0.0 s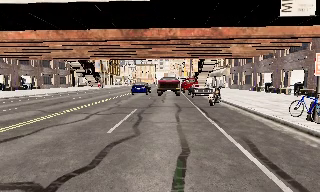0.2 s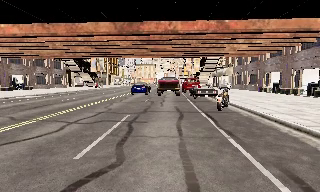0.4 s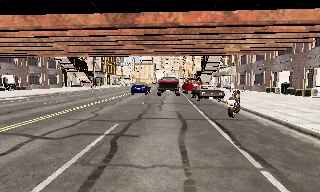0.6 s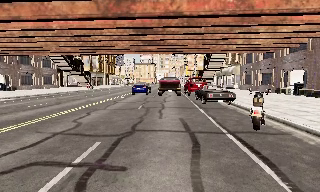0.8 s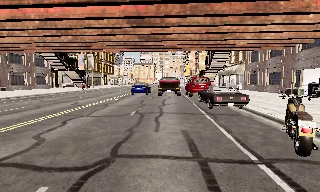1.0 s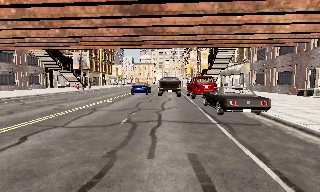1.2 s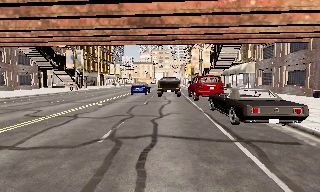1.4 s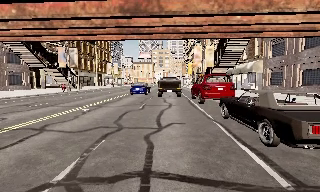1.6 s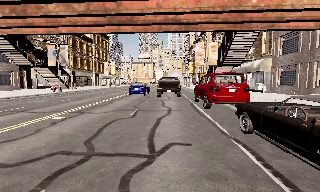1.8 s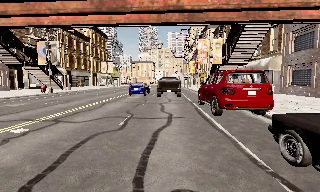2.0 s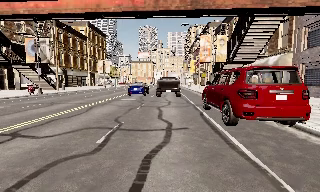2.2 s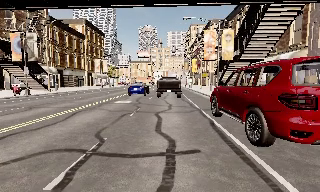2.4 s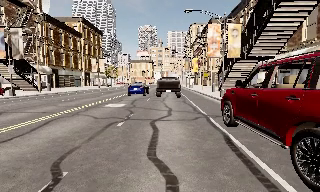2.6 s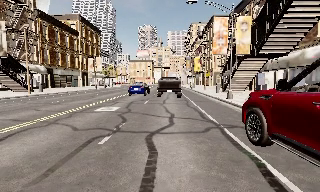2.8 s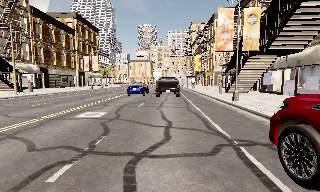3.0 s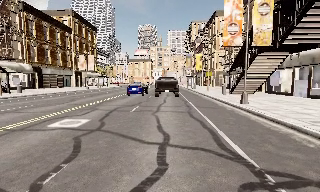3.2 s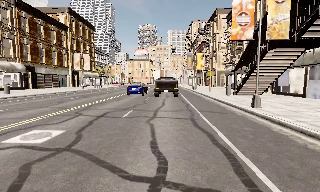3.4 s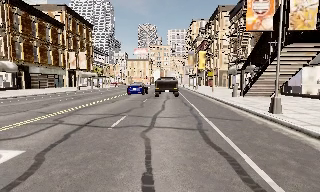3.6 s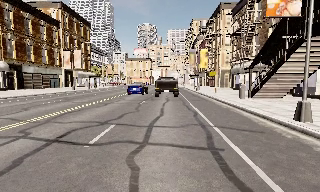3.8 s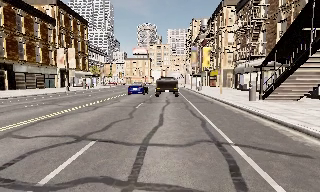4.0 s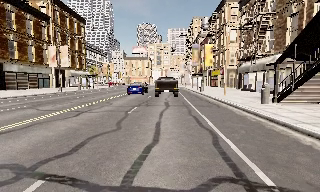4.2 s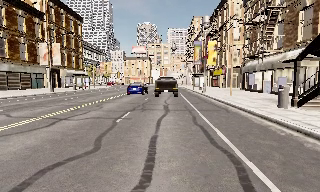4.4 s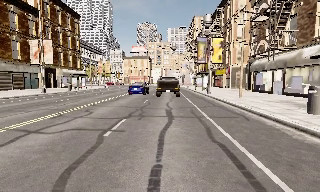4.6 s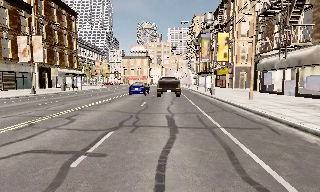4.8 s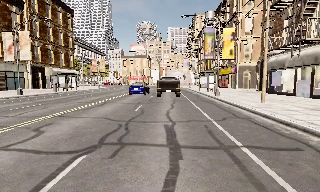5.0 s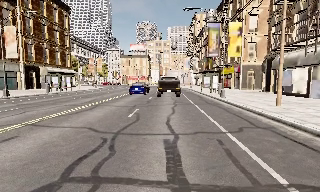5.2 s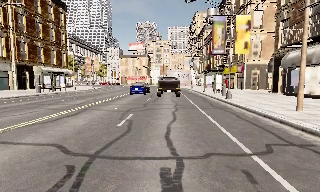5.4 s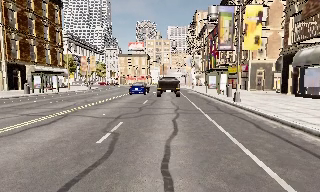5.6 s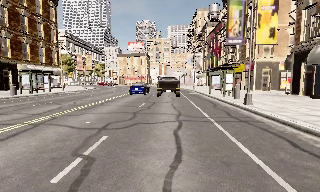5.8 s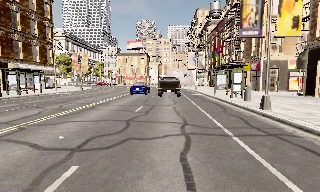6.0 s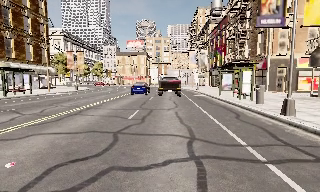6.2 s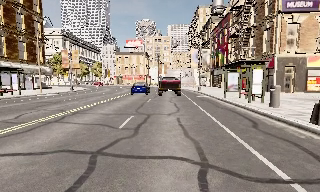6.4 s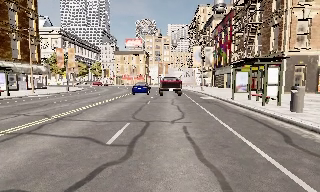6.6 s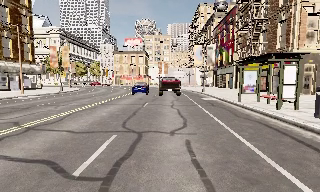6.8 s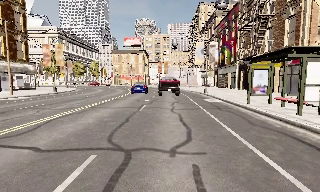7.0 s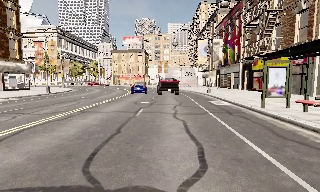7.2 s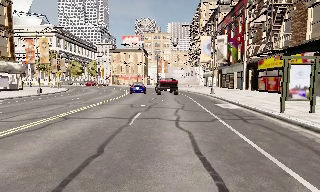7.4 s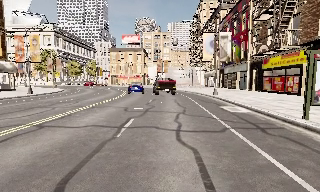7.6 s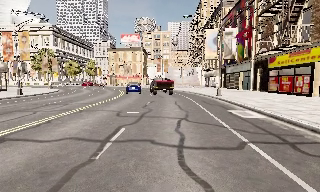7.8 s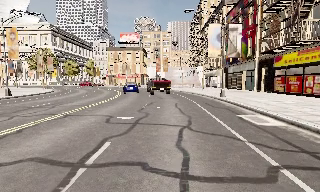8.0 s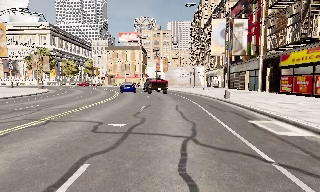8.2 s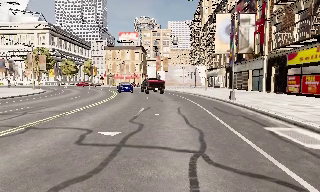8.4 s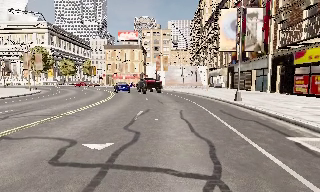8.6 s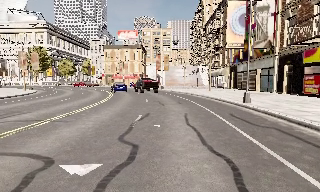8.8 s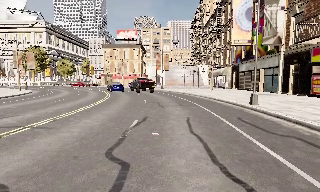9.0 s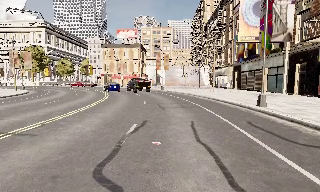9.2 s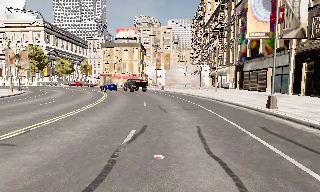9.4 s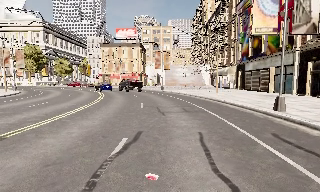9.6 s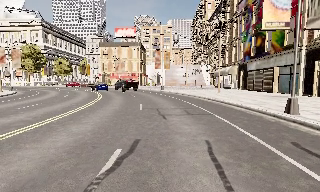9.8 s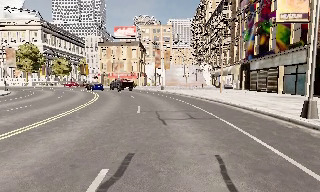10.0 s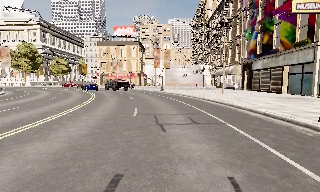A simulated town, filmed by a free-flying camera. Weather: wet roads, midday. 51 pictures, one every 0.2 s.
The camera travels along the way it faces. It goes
forward.
0.0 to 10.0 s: The camera travels forward, about 70 m, so what stands in front looms larger. It loses speed.
The film runs forward here.
